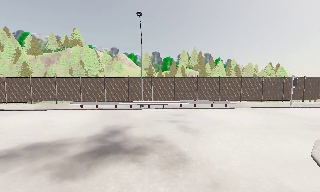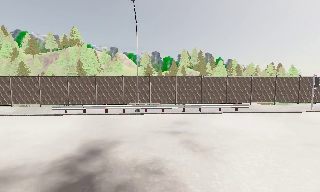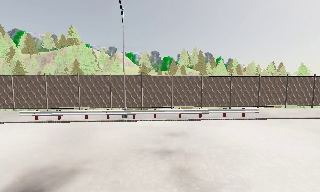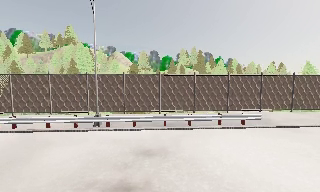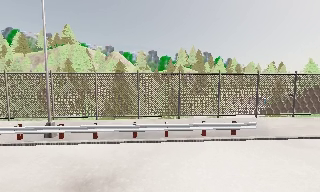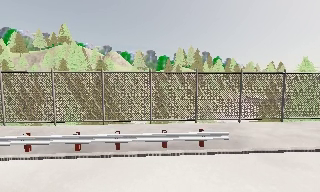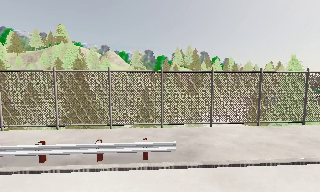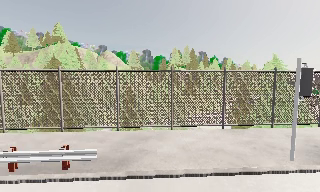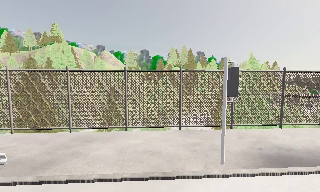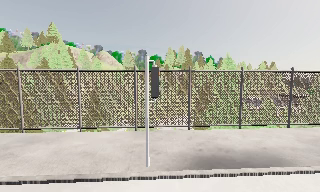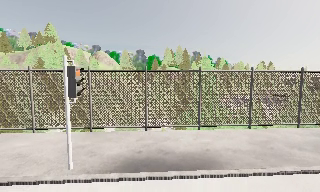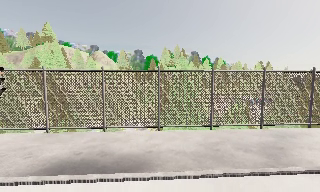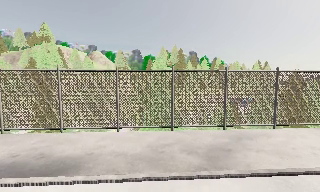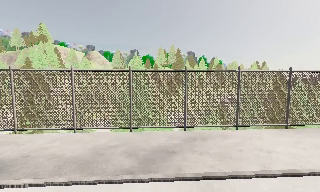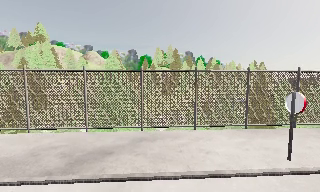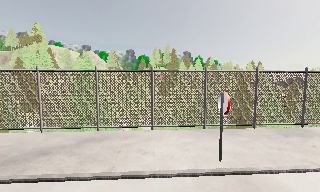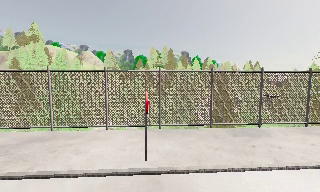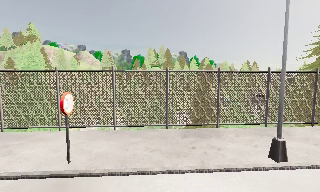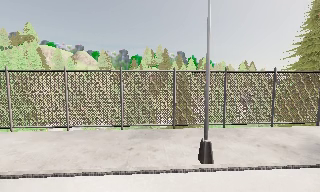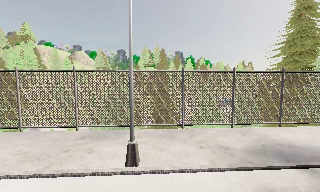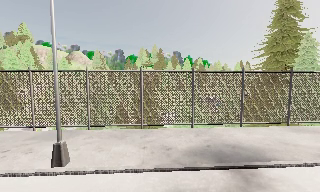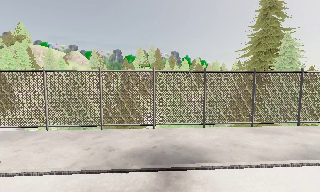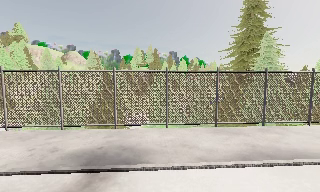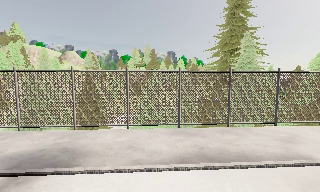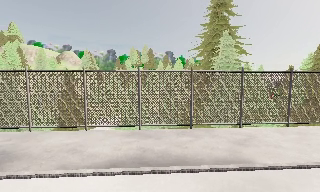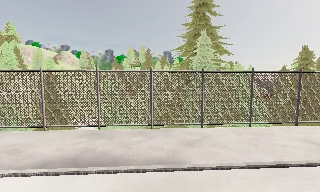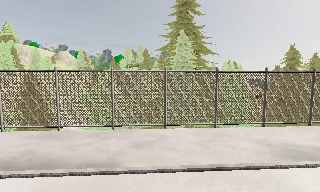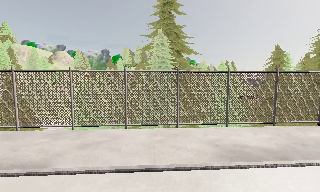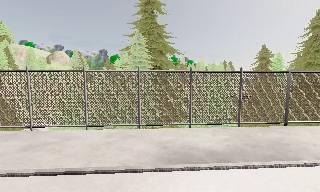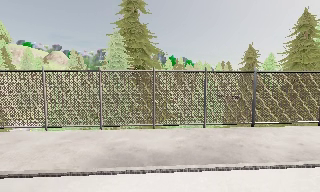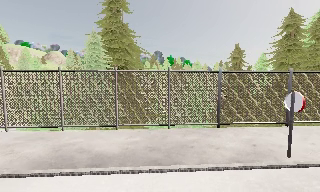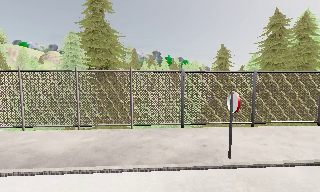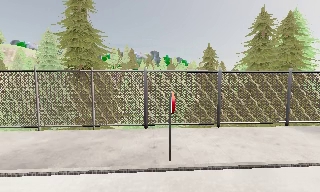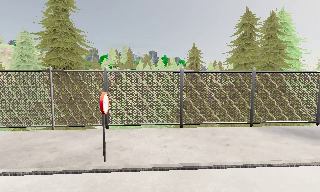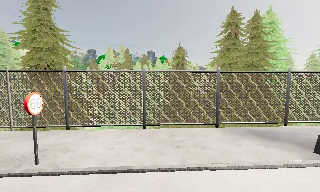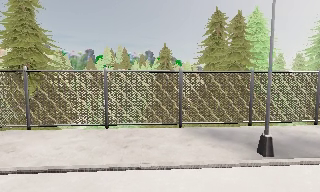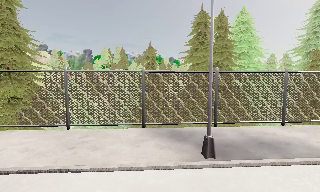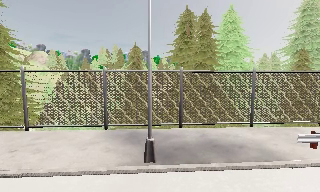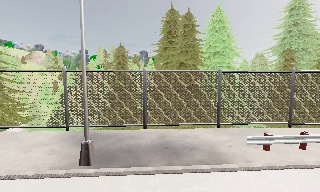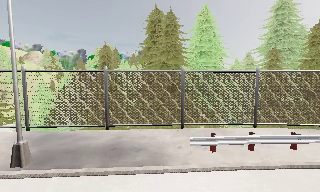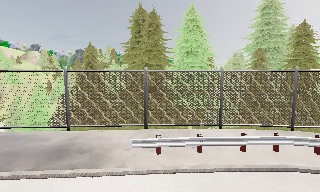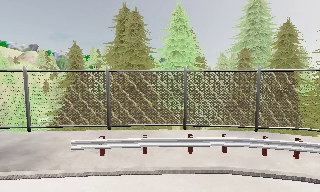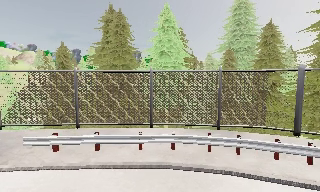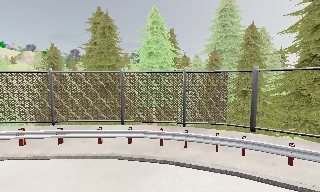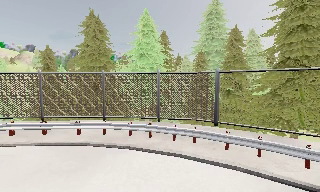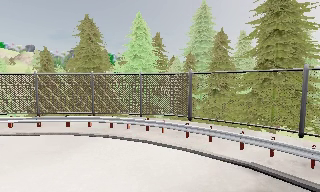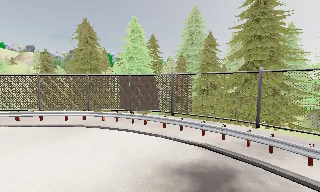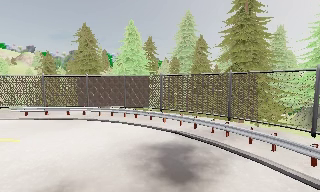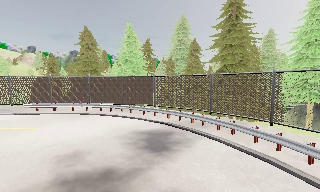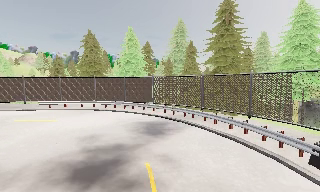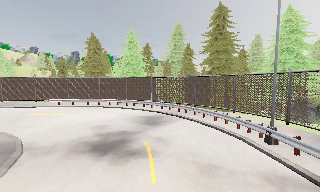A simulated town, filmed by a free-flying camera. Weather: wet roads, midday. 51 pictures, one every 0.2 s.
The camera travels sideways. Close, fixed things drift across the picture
to the left.
0.0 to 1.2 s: The camera travels forward and to its right, about 13 m, so what stands in front looms larger.
1.2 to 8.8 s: The camera travels to its right, about 80 m, so close, fixed things drift to the left.
8.8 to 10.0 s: The camera travels backward and to its right, about 11 m, so what stands in front gets smaller.
The film runs backward here.
